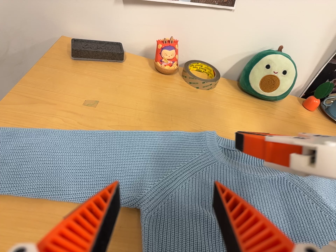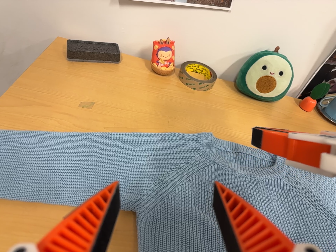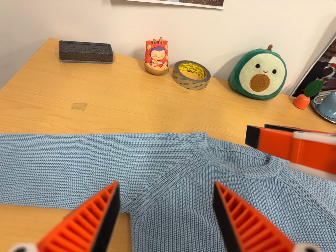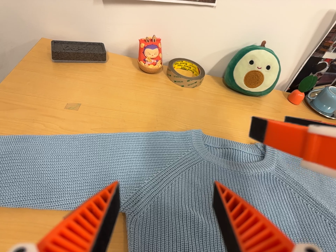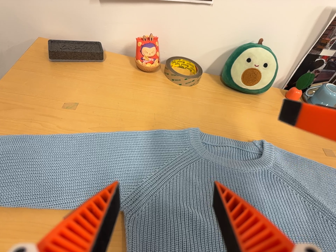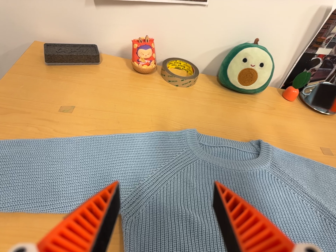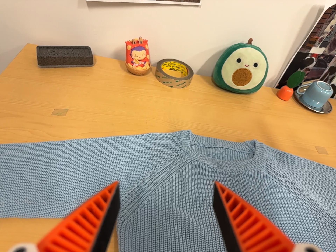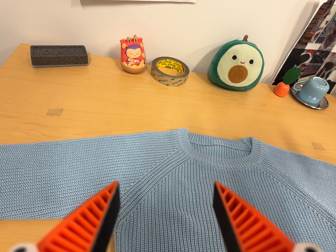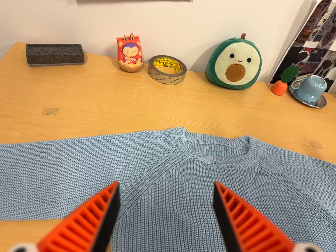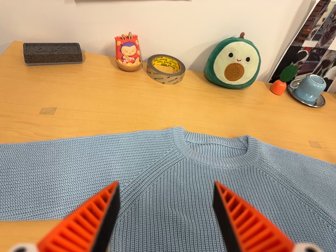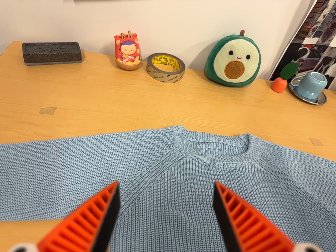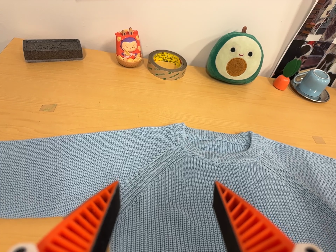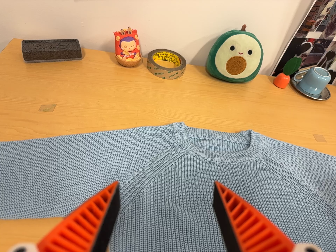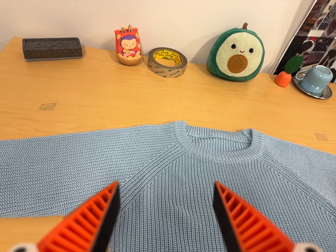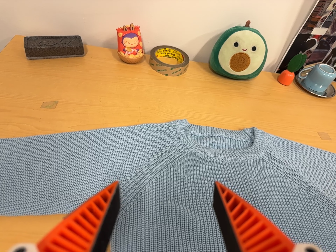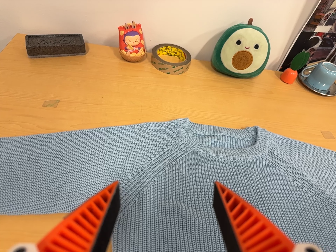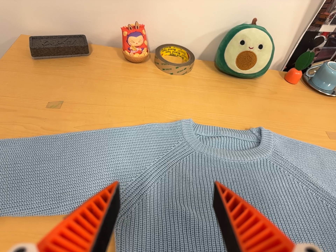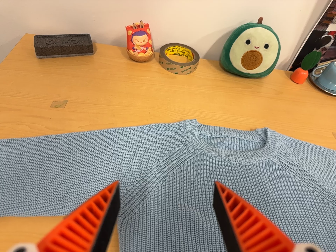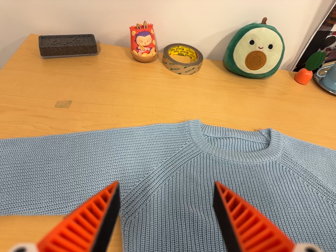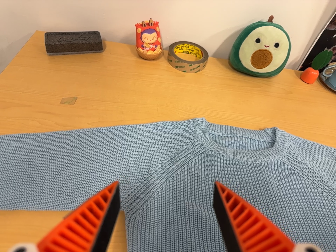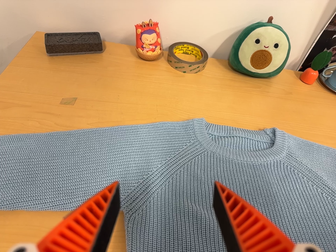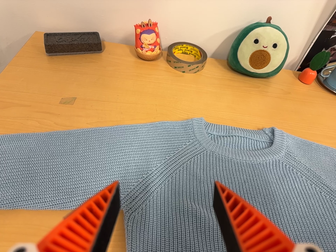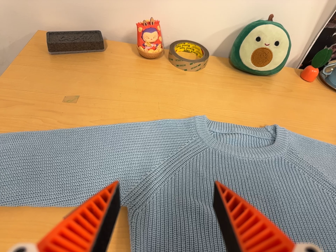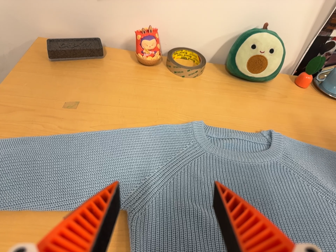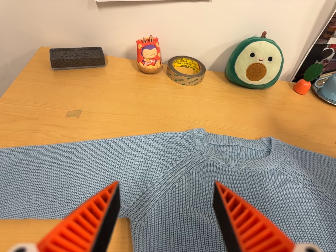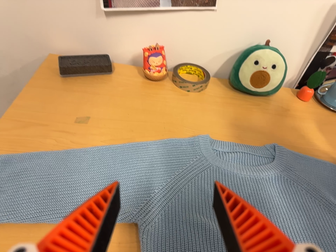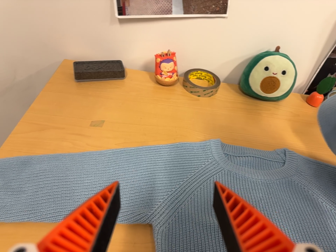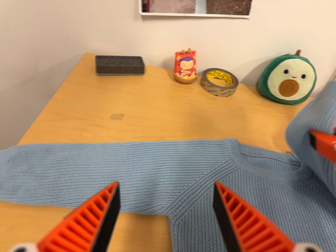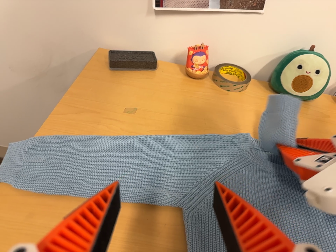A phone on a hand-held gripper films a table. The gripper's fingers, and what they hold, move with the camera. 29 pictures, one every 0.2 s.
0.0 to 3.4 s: The camera travels to its right, about 6 cm, so close, fixed things drift to the left.
3.4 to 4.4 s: The camera keeps its place and its aim.
4.4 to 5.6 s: The camera travels to its left and backward, about 8 cm, so close, fixed things drift to the right.
The film runs forward here.
